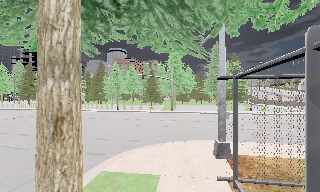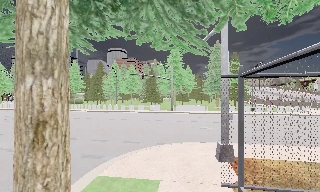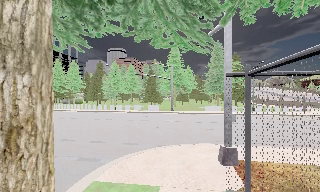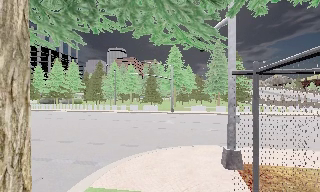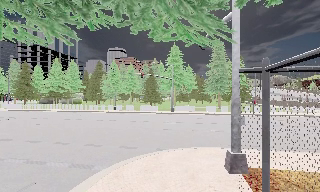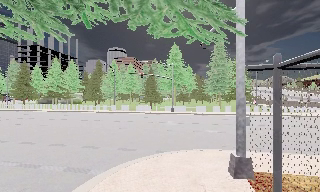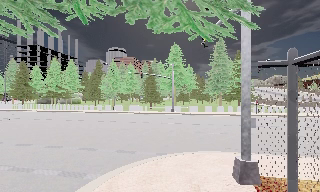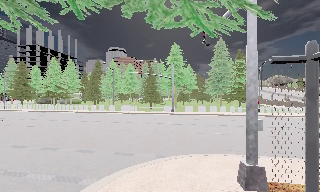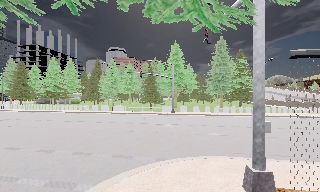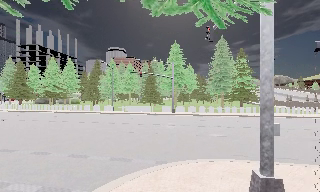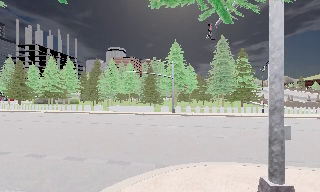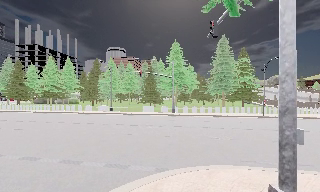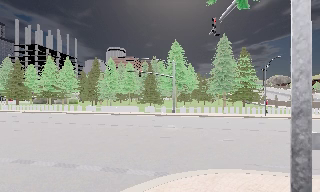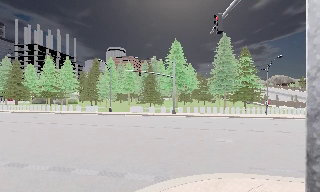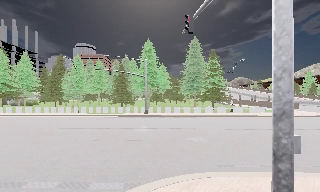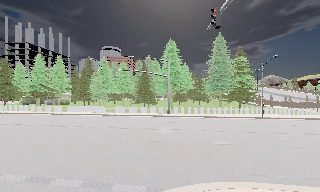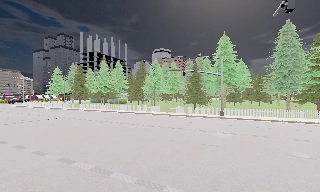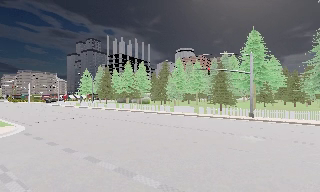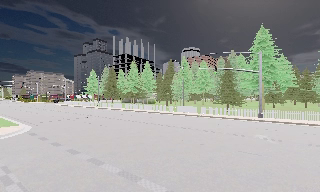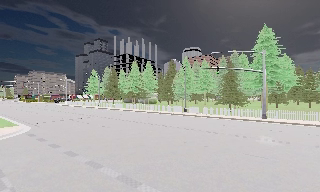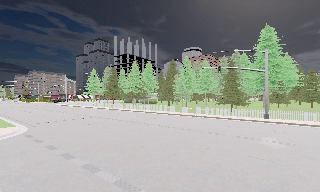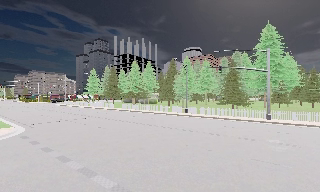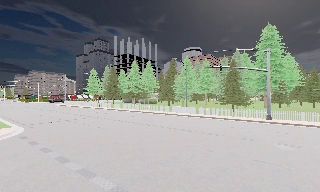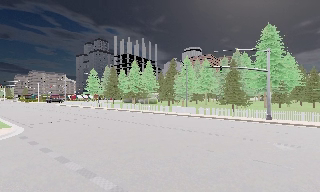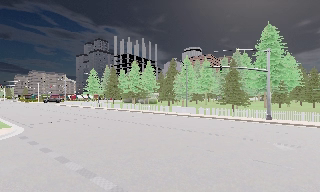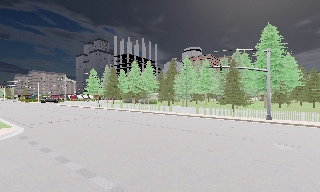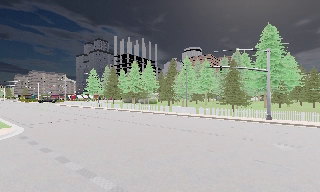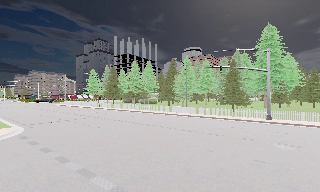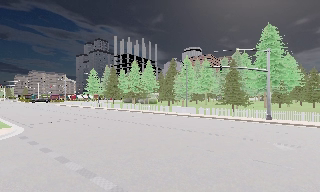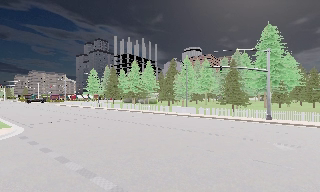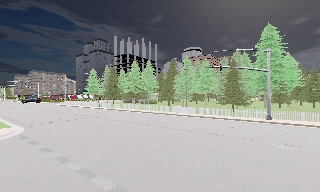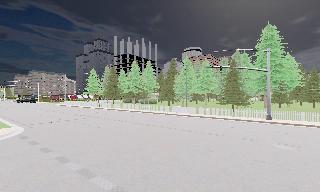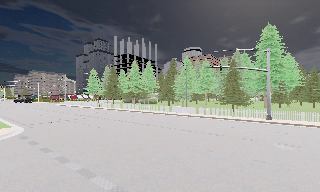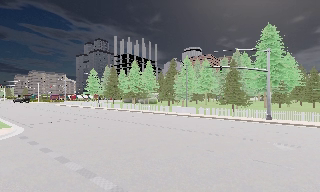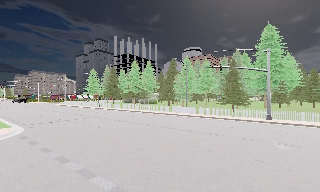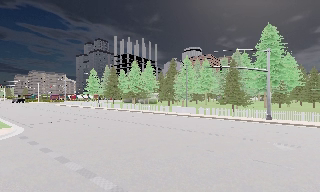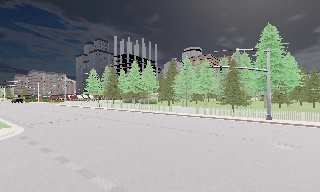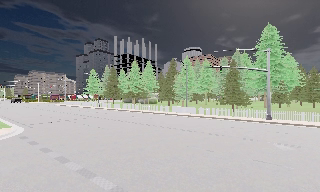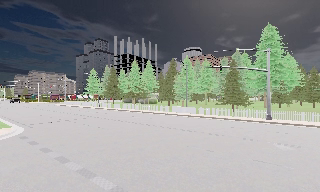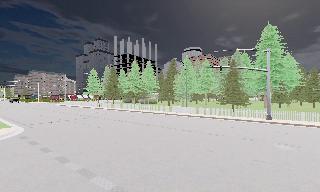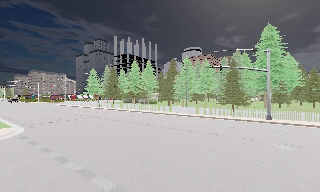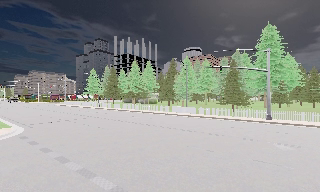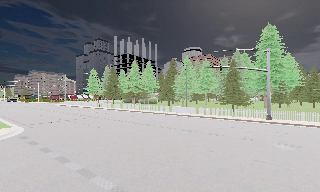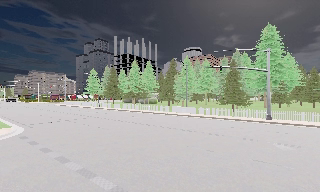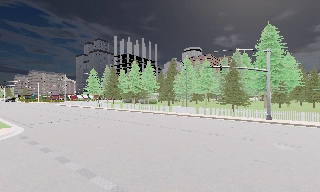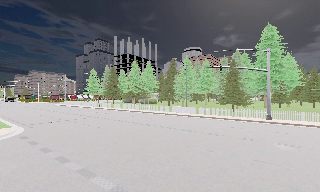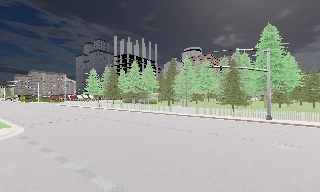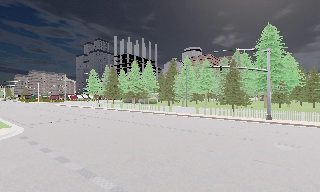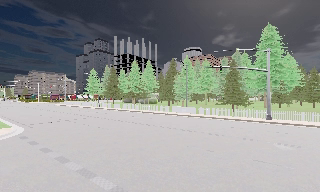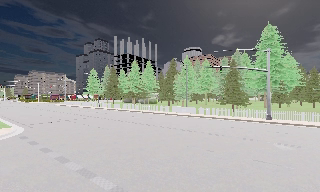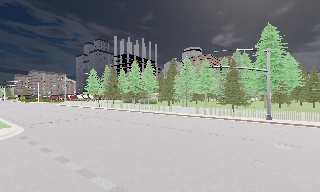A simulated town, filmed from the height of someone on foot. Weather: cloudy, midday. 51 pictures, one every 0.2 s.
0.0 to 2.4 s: The camera travels forward, about 4 m, so what stands in front looms larger.
2.4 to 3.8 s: The camera swings to its left by about 25 degrees, and the scene slides to the right. It travels forward, about 2 m, so what stands in front looms larger.
3.8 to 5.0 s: The camera travels forward, about 0.5 m, so what stands in front looms larger. It loses speed.
5.0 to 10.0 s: The camera keeps its place and its aim.
The film runs forward here.
